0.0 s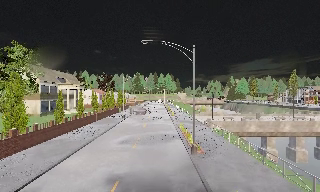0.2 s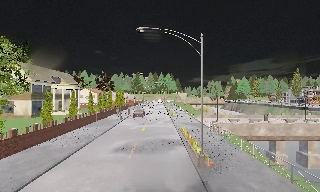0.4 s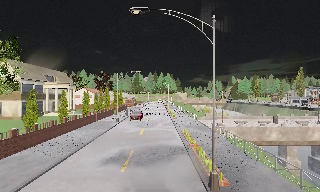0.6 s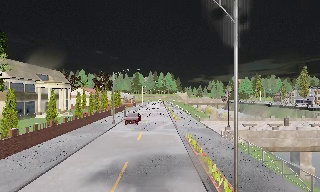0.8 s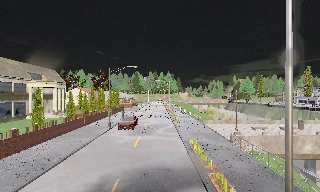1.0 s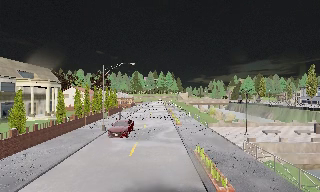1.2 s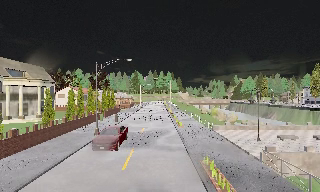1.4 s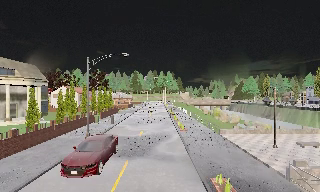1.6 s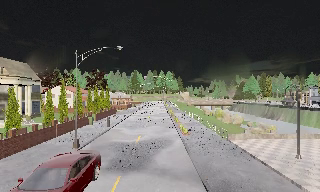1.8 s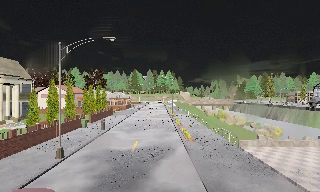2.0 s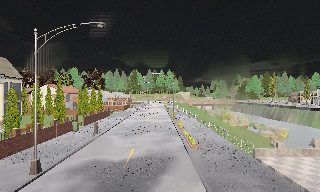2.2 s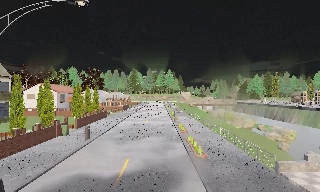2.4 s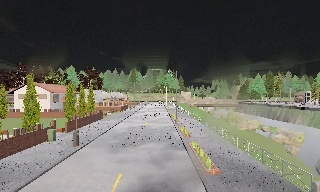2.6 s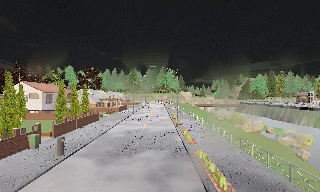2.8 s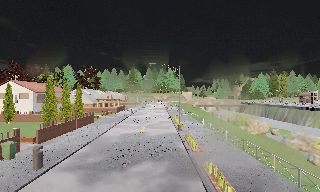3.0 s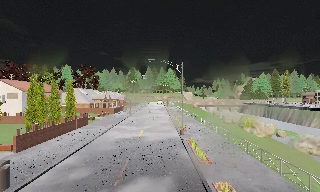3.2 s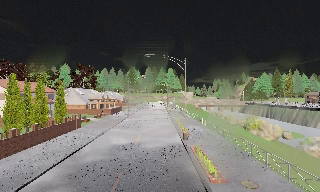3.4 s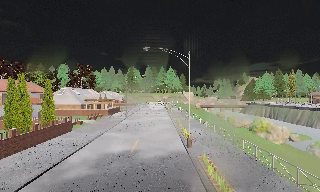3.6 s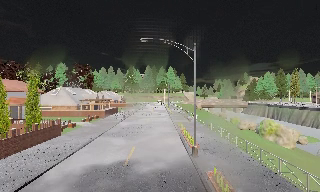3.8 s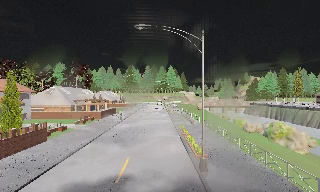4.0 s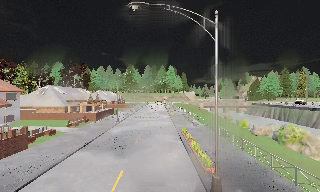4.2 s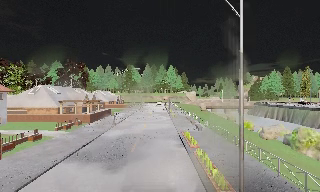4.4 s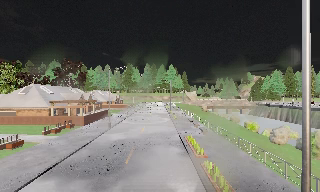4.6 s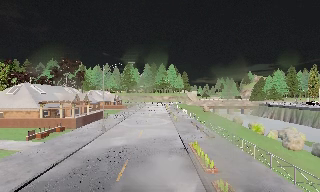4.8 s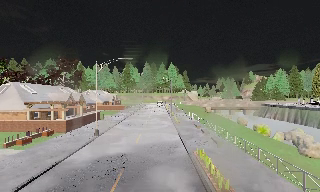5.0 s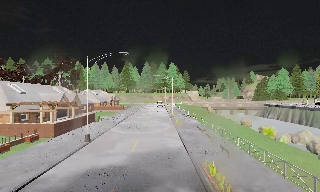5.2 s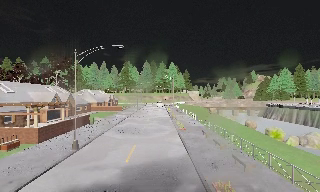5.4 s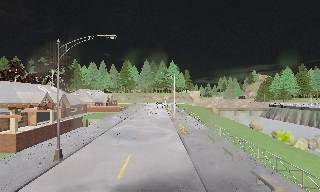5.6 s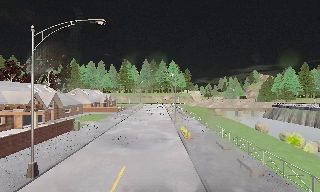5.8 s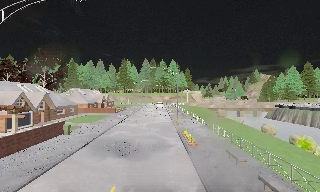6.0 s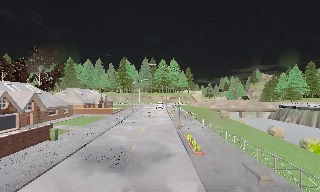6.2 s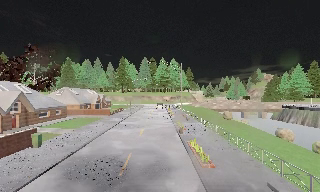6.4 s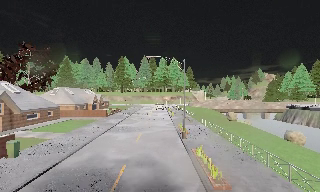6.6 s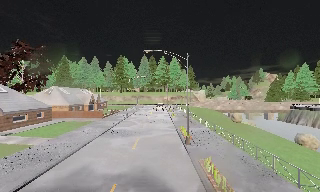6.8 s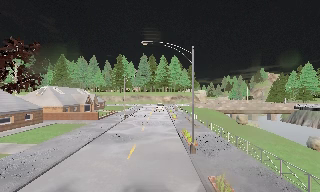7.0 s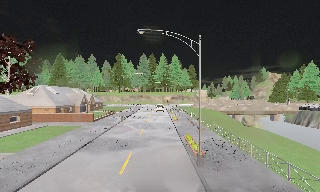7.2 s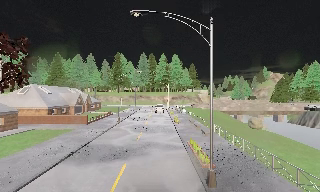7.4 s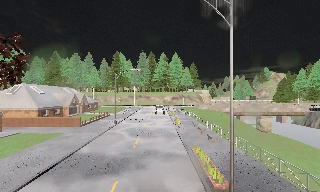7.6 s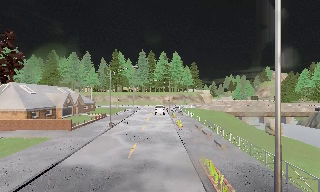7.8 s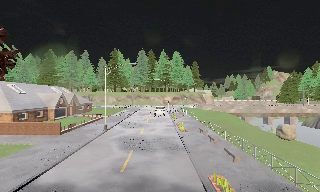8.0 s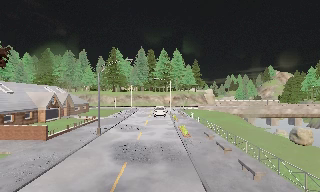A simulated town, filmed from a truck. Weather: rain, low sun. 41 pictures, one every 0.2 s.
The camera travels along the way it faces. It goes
forward.
0.0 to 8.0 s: The camera travels forward, about 80 m, so what stands in front looms larger.
The film runs forward here.
